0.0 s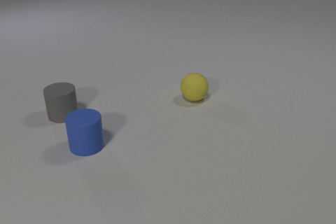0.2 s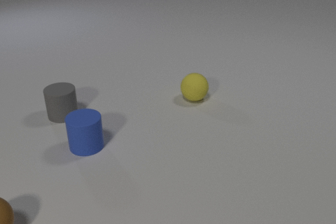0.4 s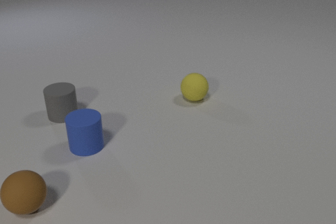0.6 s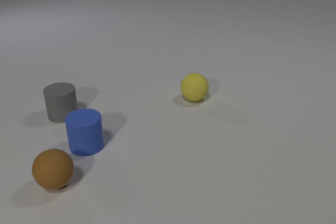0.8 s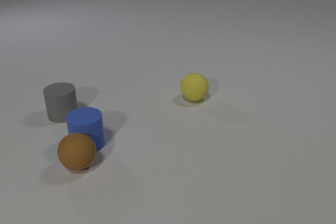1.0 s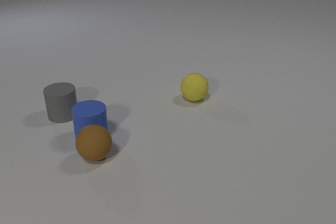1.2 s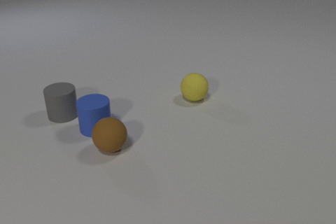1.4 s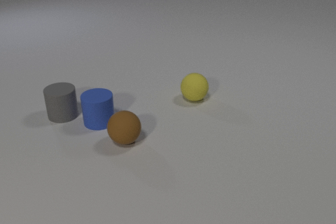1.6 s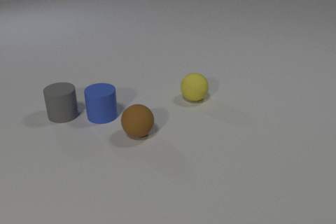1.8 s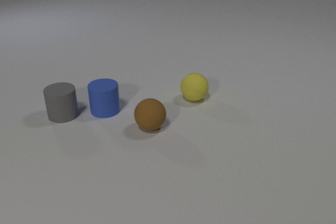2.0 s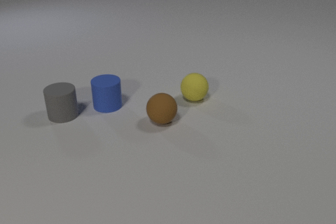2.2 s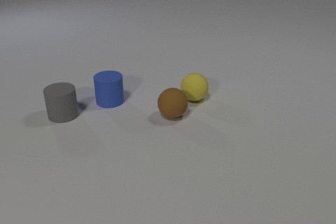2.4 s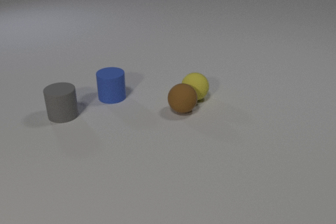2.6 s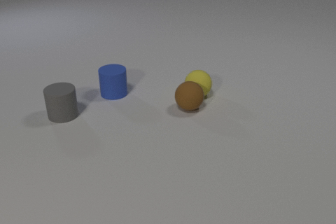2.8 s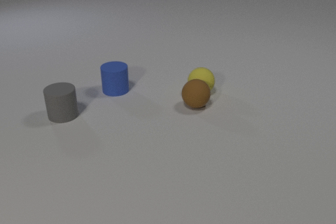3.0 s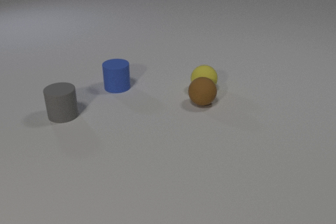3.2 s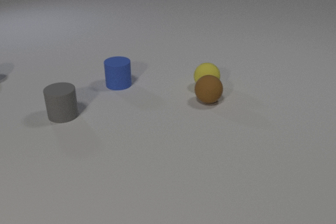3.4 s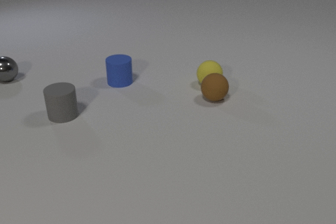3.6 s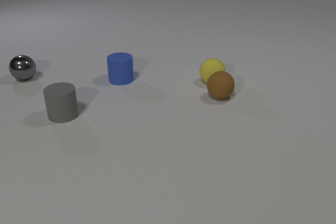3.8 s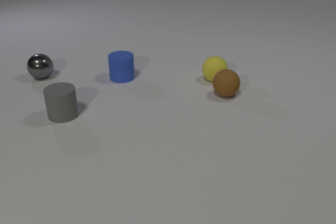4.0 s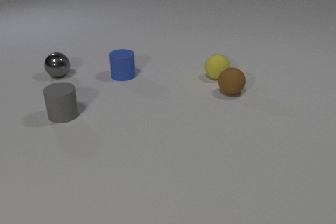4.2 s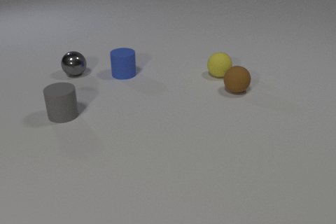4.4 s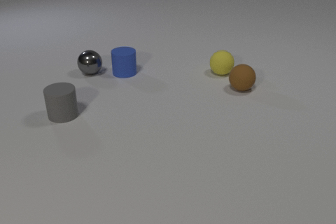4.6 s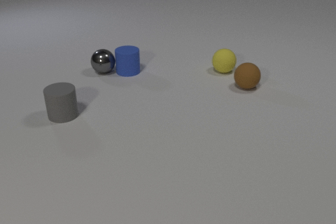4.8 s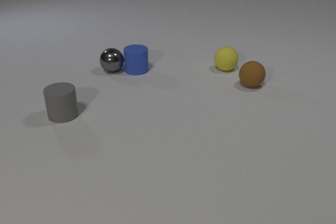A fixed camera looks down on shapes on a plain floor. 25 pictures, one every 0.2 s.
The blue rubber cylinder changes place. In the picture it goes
away from the camera.
The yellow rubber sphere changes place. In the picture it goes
away from the camera.
0.0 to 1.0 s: The brown rubber sphere comes in at the left edge, rolls to the right and away from the camera. The blue rubber cylinder slides away from the camera. The brown rubber sphere and the blue rubber cylinder collide.
1.0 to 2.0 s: The brown rubber sphere rolls to the right and away from the camera. The blue rubber cylinder slides away from the camera.
2.0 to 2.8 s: The brown rubber sphere rolls to the right and away from the camera. The blue rubber cylinder slides away from the camera. The yellow rubber sphere rolls away from the camera and to the right. The brown rubber sphere and the yellow rubber sphere collide.
2.8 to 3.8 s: The brown rubber sphere rolls to the right and away from the camera. The blue rubber cylinder slides away from the camera. The yellow rubber sphere rolls away from the camera and to the right. The gray metal sphere comes in at the left edge, rolls to the right.
3.8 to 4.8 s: The brown rubber sphere rolls away from the camera and to the right. The blue rubber cylinder slides away from the camera and to the right. The yellow rubber sphere rolls away from the camera. The gray metal sphere rolls to the right. The blue rubber cylinder and the gray metal sphere collide.
What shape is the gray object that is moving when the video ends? sphere.
How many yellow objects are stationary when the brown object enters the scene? 1.
What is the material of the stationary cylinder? rubber.
